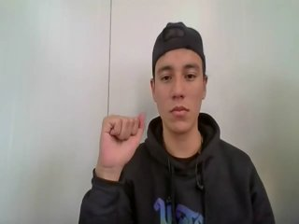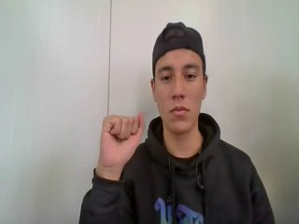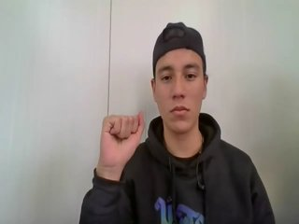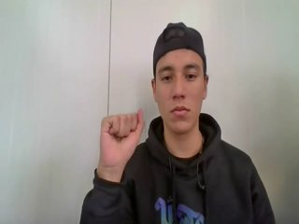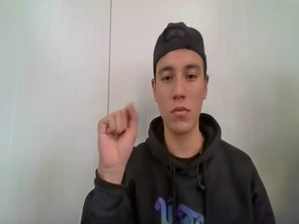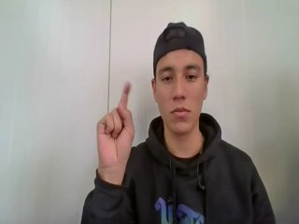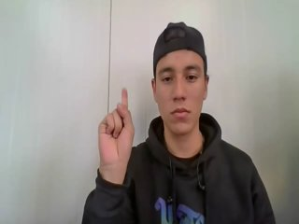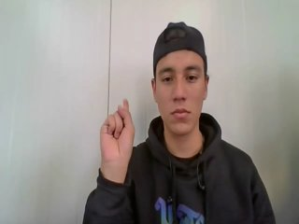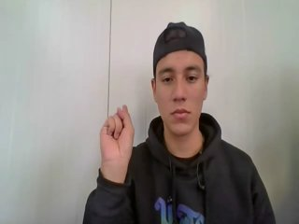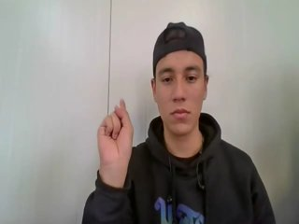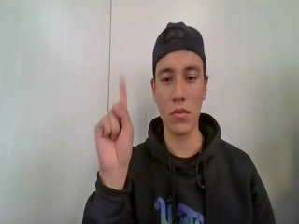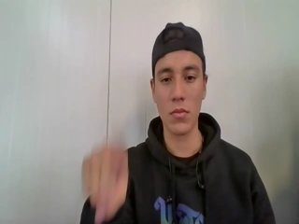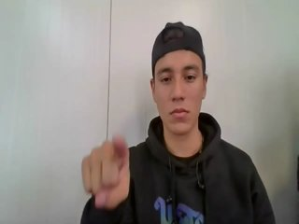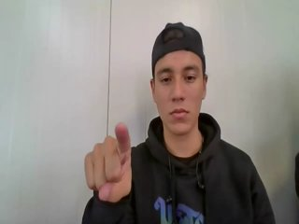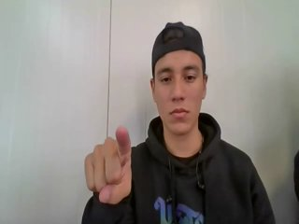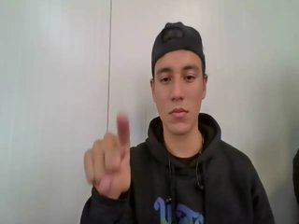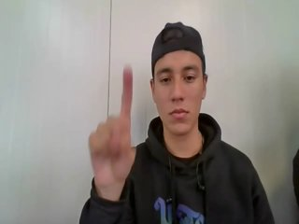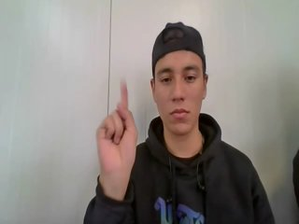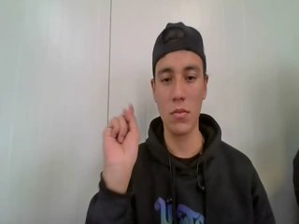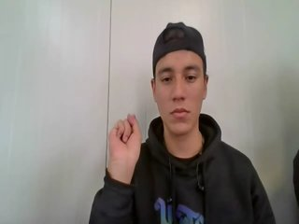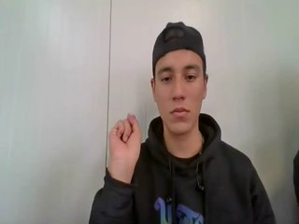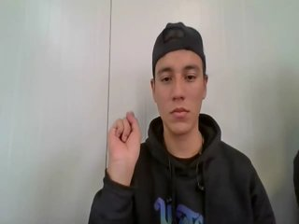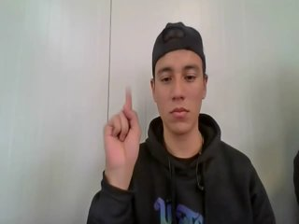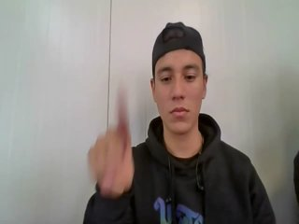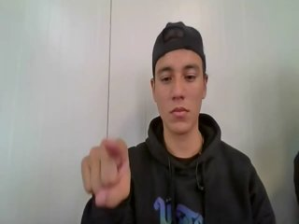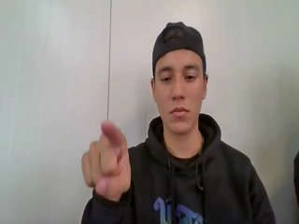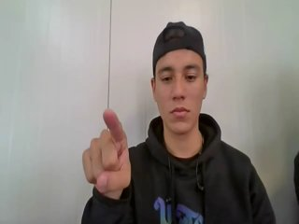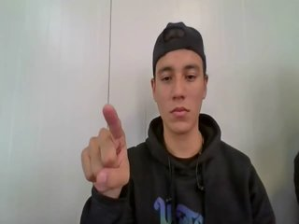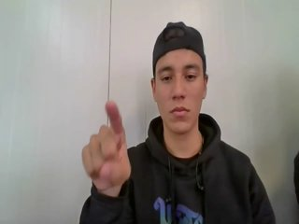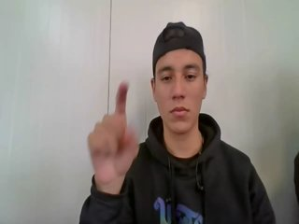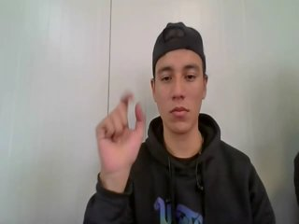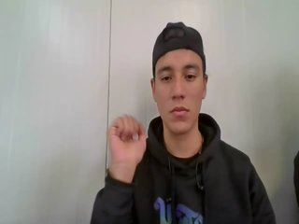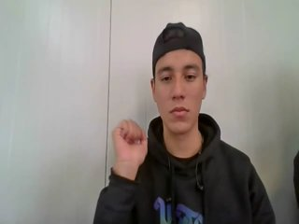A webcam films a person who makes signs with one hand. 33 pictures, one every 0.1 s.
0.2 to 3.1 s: Double click with one finger.
